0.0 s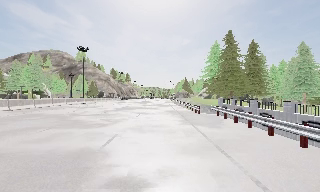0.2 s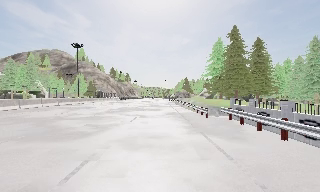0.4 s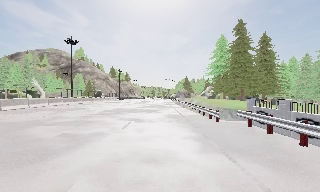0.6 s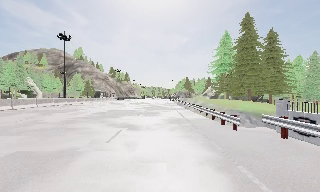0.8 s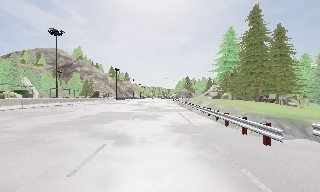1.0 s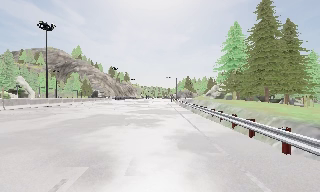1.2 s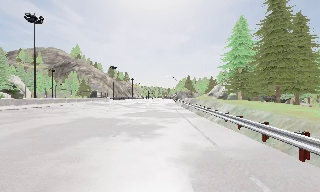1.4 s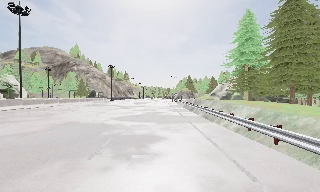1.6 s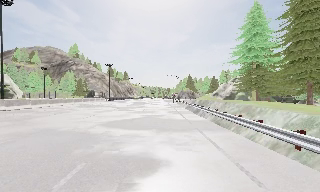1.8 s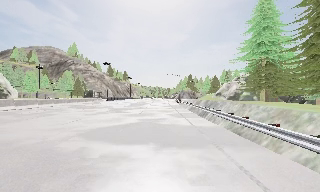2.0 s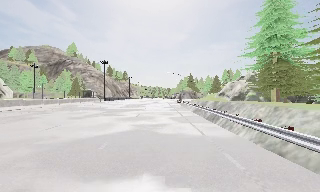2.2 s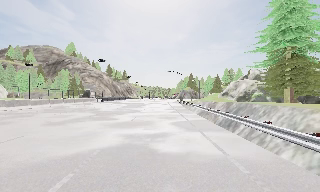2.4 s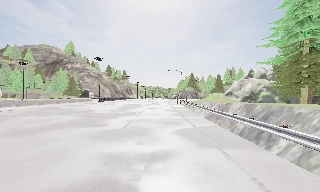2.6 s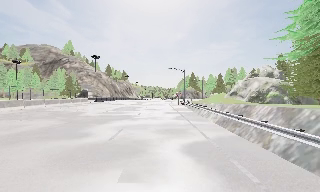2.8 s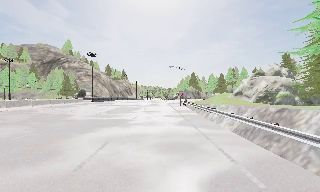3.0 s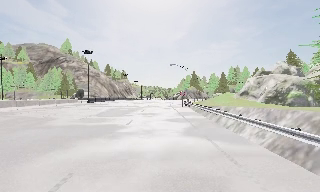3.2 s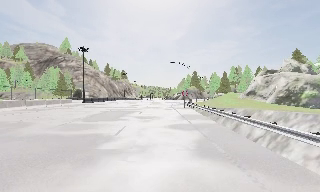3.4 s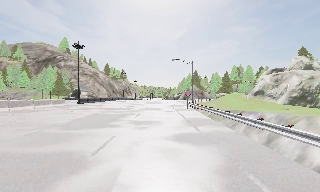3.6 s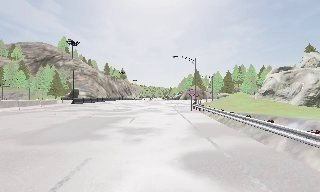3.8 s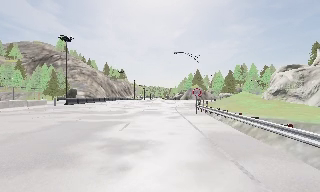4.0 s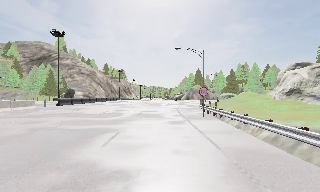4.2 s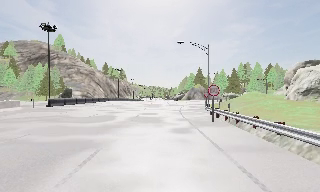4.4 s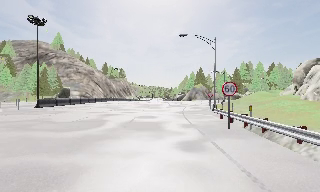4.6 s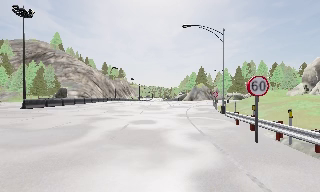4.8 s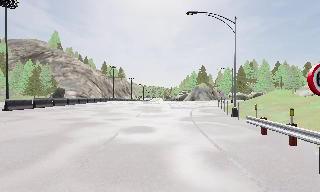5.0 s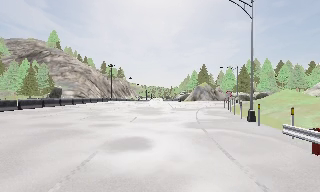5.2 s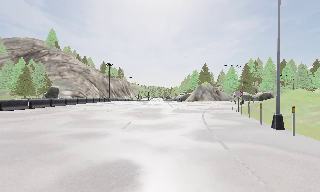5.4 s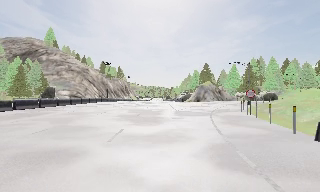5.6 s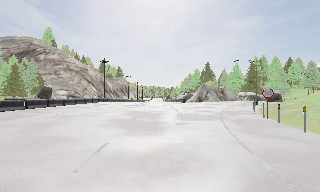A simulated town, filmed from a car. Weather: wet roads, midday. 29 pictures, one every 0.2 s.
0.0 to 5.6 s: The camera travels forward, about 60 m, so what stands in front looms larger.
The film runs forward here.
